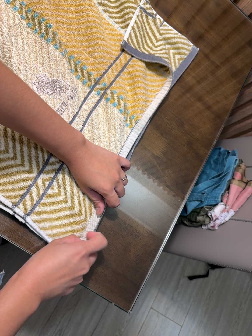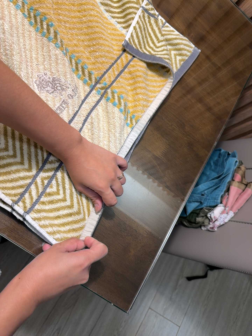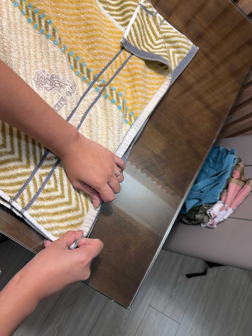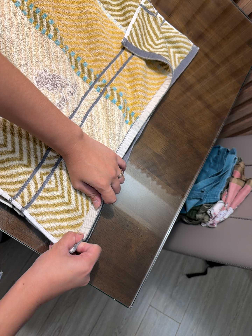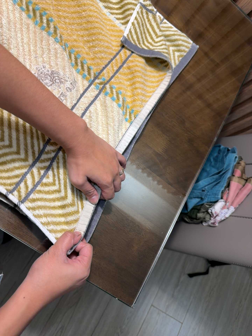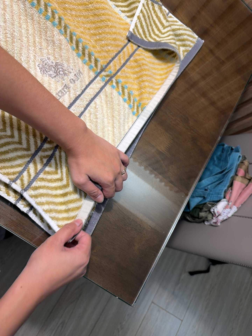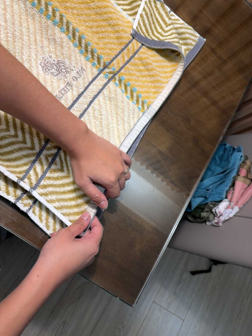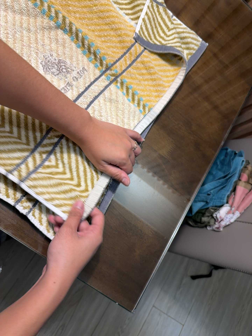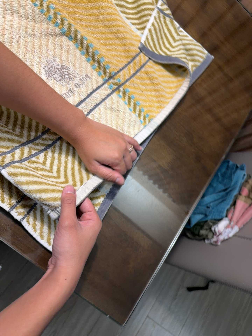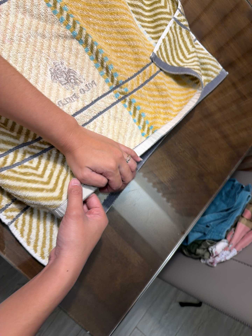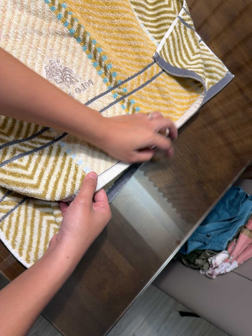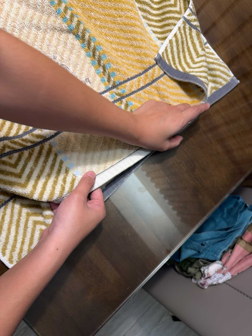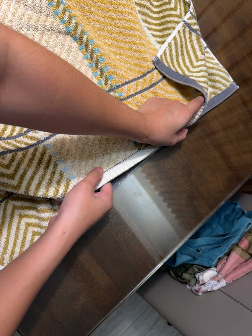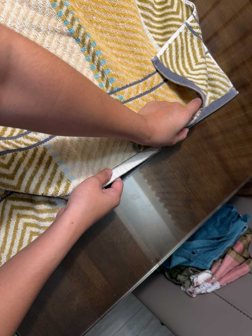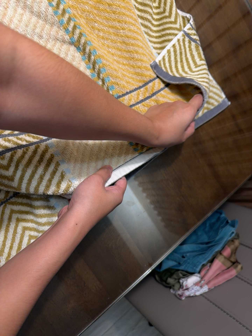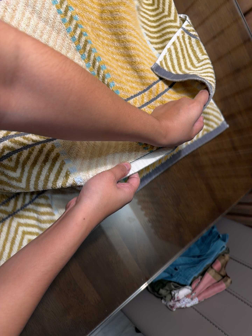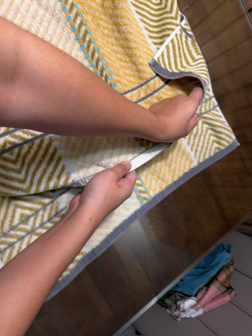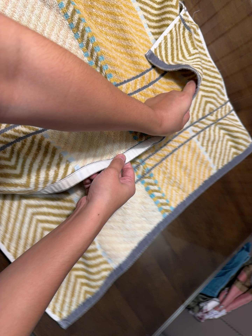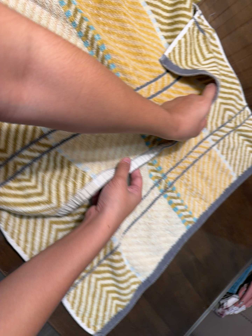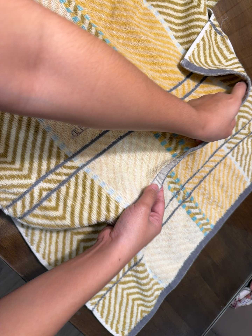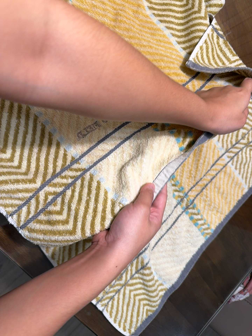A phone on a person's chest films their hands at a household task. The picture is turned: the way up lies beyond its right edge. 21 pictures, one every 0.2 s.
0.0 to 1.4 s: The camera keeps its place and its aim.
1.4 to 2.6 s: The camera travels to its right, forward and toward the top of its view, about 10 cm. It rolls about its line of sight by about 20 degrees, and the scene rotates clockwise.
2.6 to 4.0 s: The camera travels toward the top of its view and to its left, about 32 cm. Its aim tips toward the bottom of its view by about 10 degrees.
The film runs backward here.
